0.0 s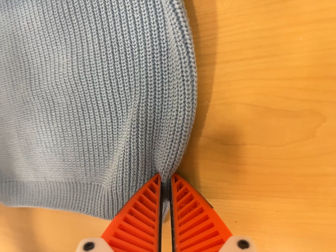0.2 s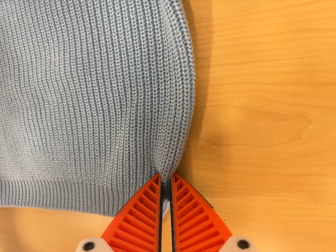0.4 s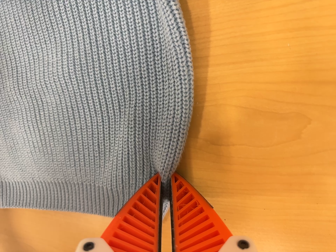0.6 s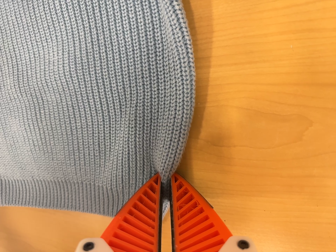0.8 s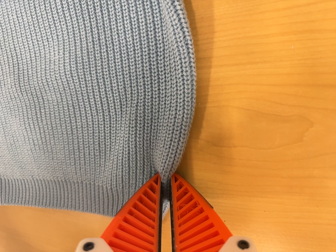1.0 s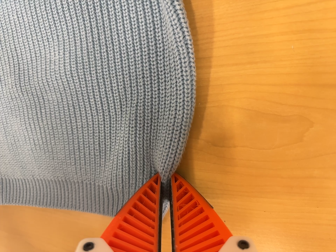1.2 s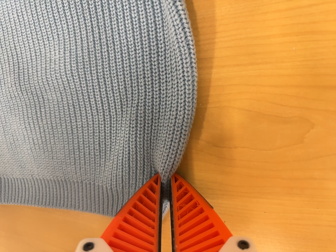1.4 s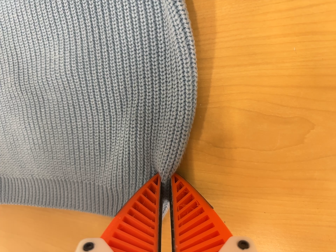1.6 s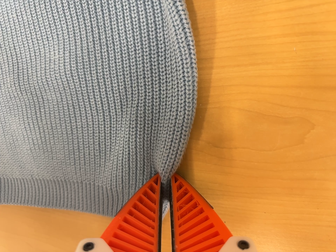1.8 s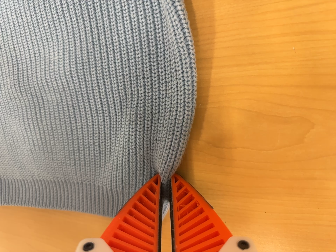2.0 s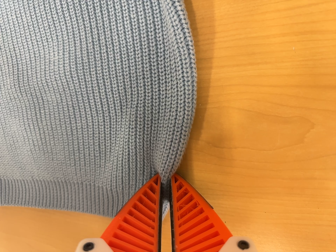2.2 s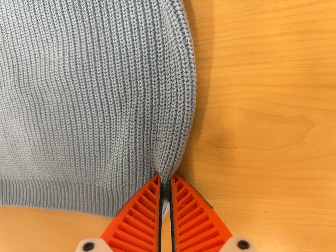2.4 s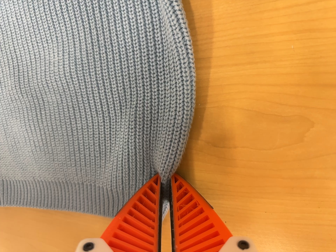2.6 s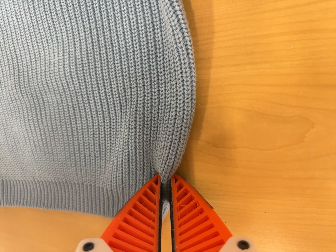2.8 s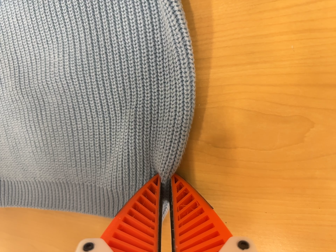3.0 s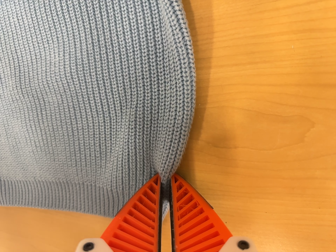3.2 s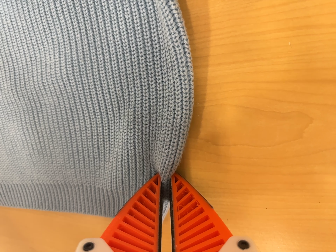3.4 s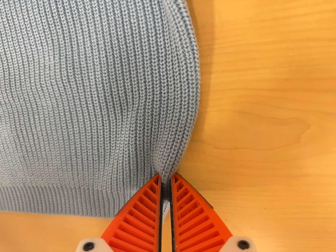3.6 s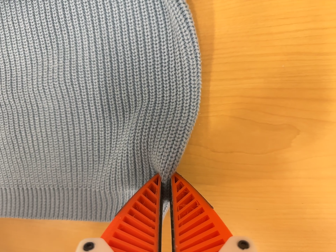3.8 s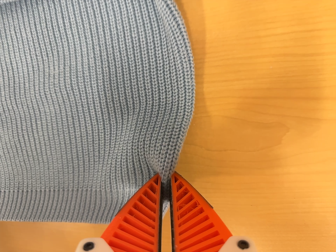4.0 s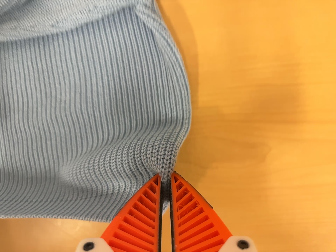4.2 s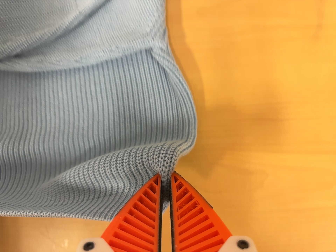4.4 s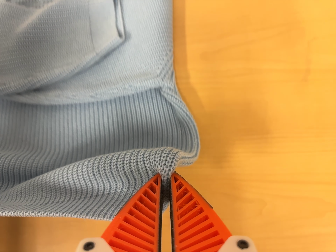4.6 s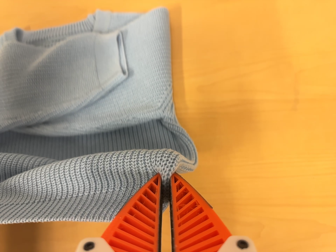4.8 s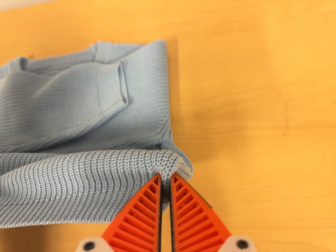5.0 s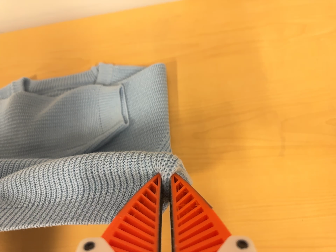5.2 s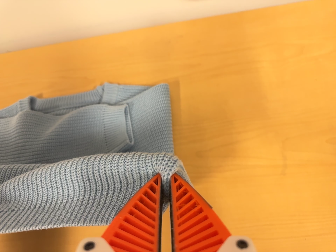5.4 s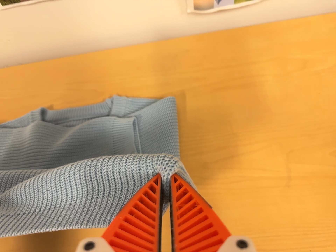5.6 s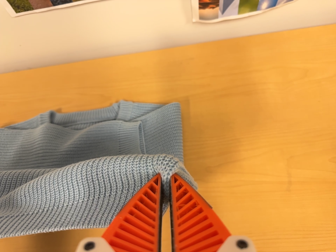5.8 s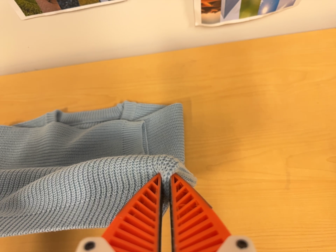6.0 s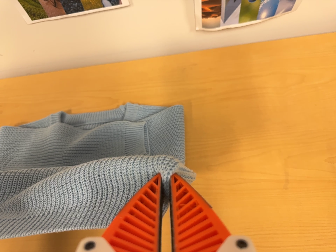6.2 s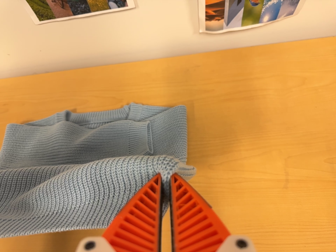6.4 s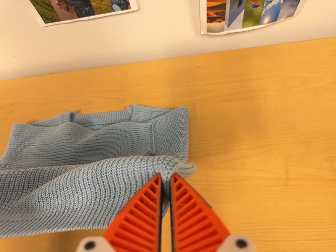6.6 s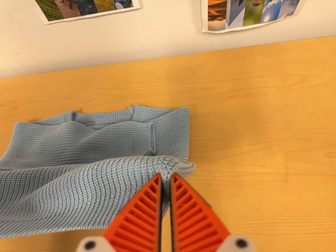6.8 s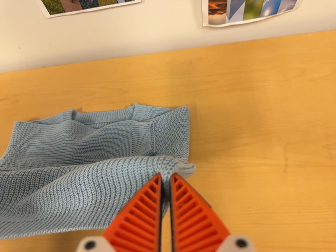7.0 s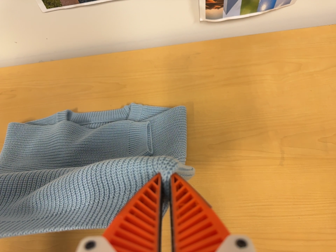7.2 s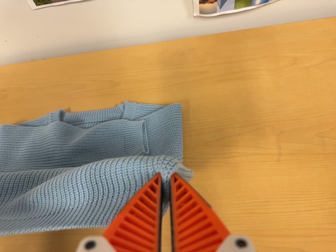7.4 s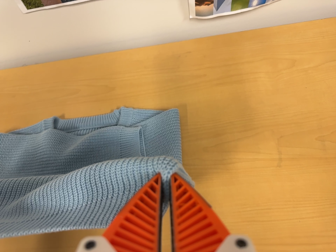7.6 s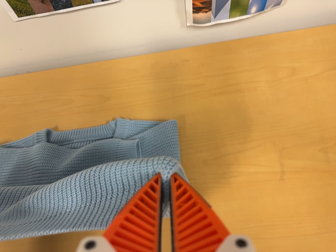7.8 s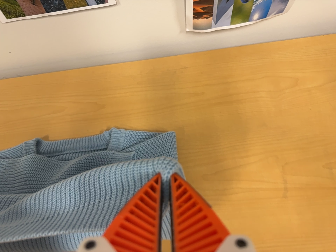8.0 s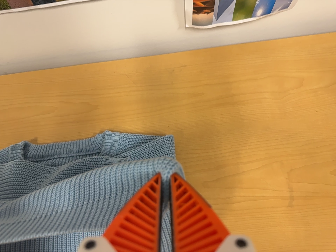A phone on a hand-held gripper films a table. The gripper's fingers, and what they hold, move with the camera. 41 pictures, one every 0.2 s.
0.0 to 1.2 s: The camera travels to its left, about 6 cm.
1.2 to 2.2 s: The camera keeps its place and its aim.
2.2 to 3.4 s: The camera shifts only a little, or ends up much as it began.
3.4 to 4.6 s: The camera travels backward, about 14 cm, so what stands in front gets smaller. Its aim tips toward the top of its view by about 25 degrees, and the scene shifts downward.
4.6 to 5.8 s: The camera travels backward and toward the top of its view, about 9 cm, so what stands in front gets smaller. Its aim tips toward the top of its view by about 10 degrees, and the scene shifts downward.
5.8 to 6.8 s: The camera shifts only a little, or ends up much as it began.
6.8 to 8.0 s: The camera travels forward and toward the top of its view, about 10 cm, so what stands in front looms larger.
The film runs forward here.
